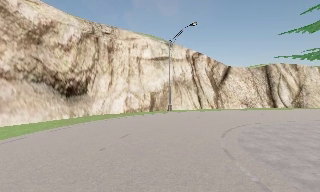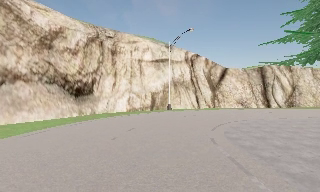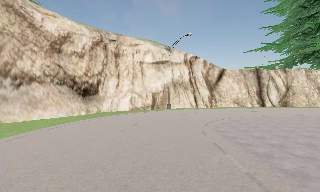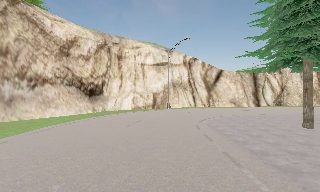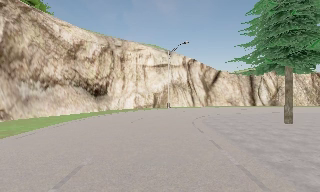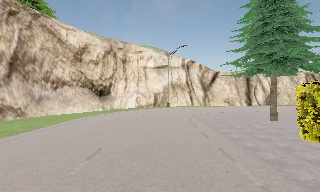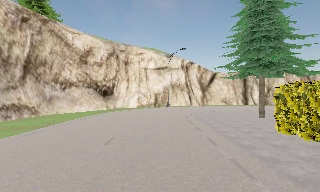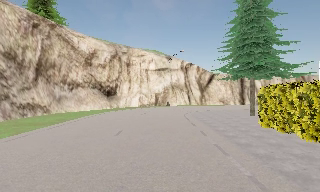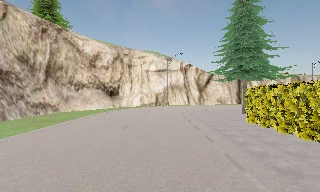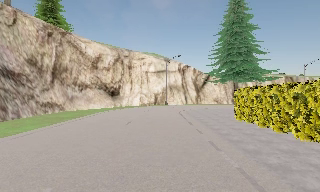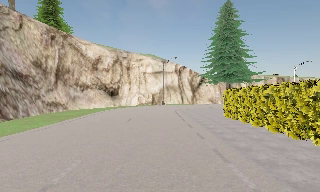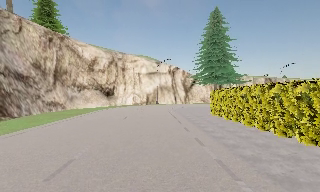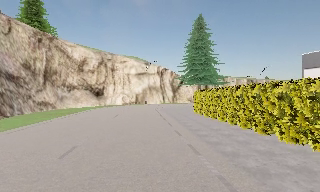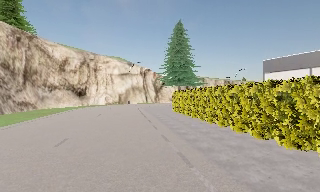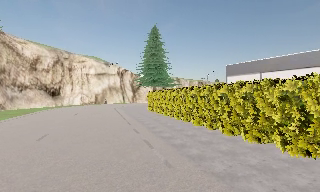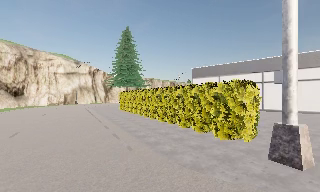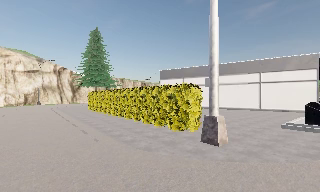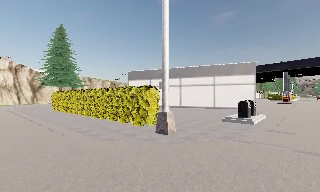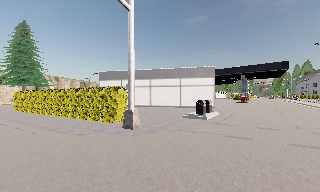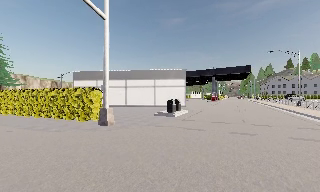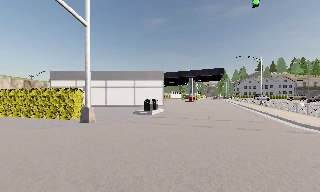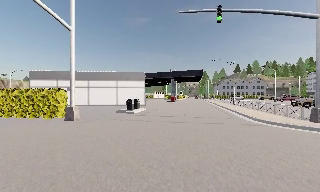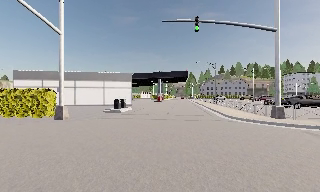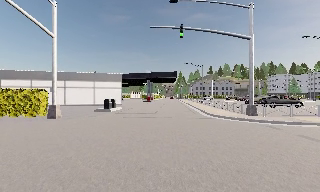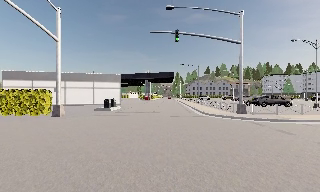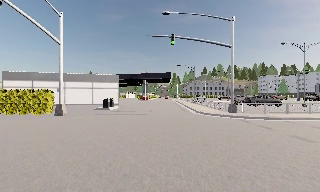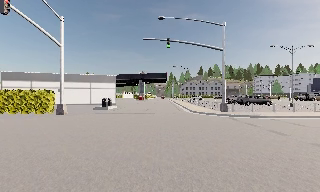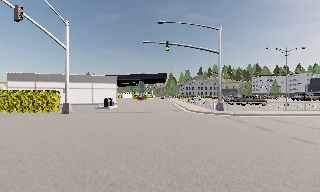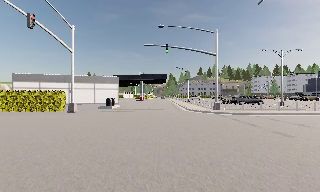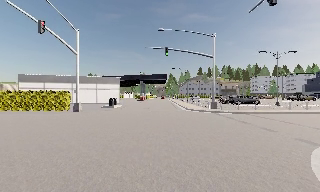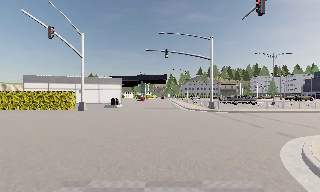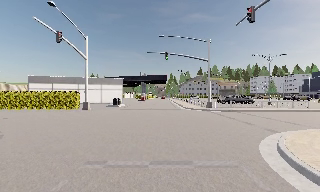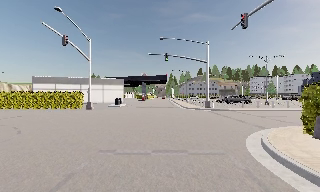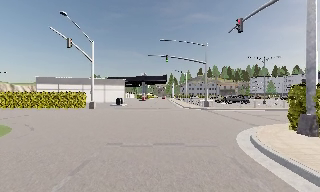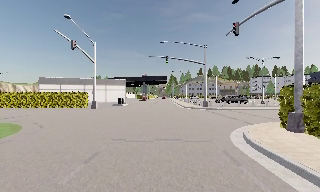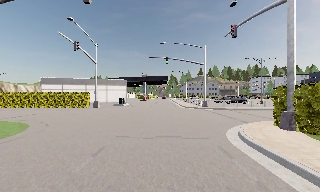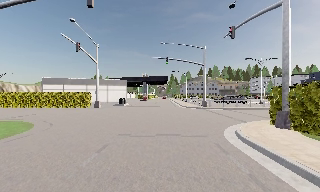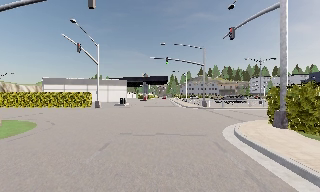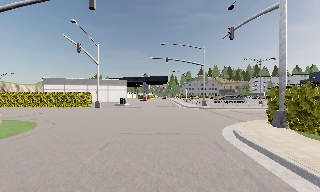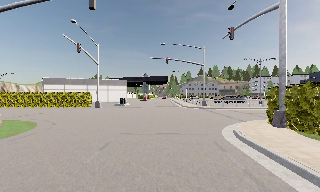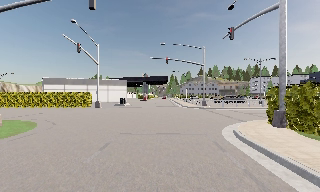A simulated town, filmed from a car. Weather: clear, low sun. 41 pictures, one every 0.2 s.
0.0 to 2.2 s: The camera travels backward, about 13 m, so what stands in front gets smaller.
2.2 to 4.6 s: The camera pans to its right, which is clockwise from overhead, by about 85 degrees. It travels backward, about 14 m.
4.6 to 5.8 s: The camera travels backward, about 5 m, so what stands in front gets smaller.
5.8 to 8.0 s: The camera travels backward, about 4.5 m, so what stands in front gets smaller. It loses speed.
The film runs backward here.
